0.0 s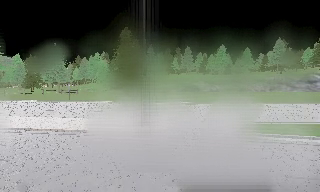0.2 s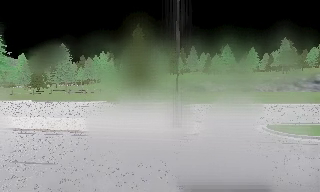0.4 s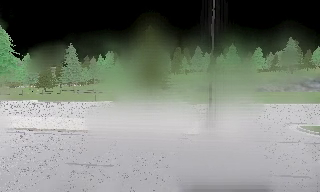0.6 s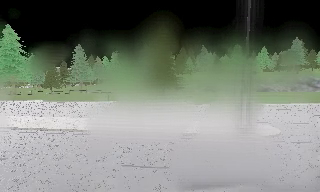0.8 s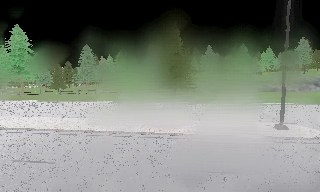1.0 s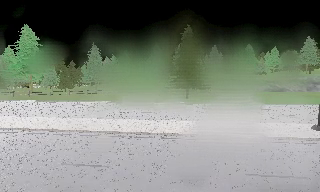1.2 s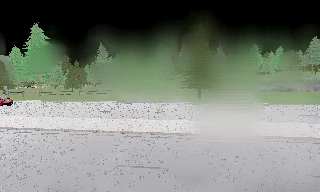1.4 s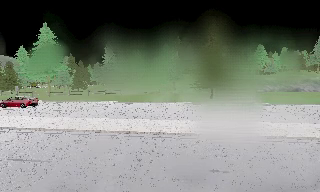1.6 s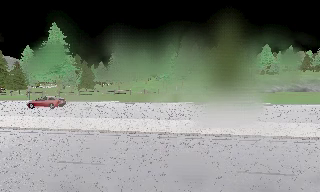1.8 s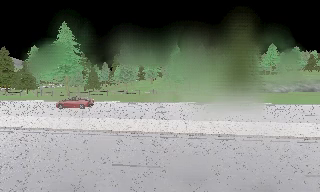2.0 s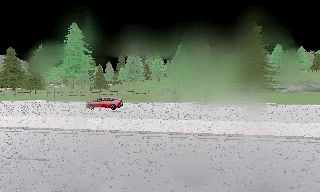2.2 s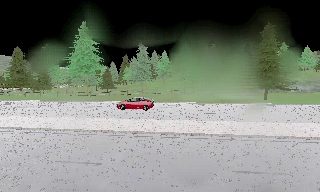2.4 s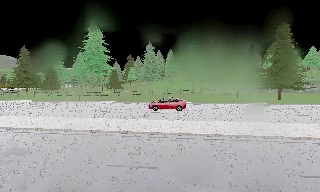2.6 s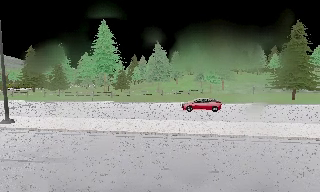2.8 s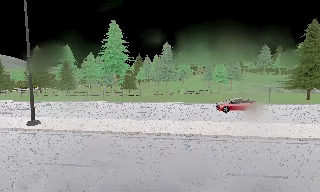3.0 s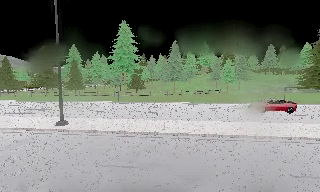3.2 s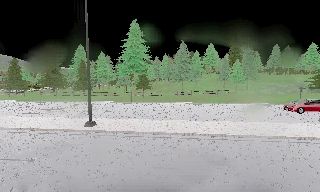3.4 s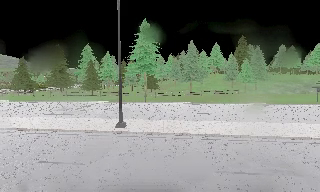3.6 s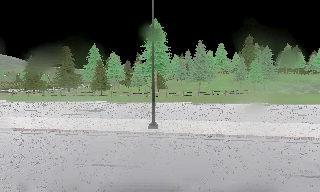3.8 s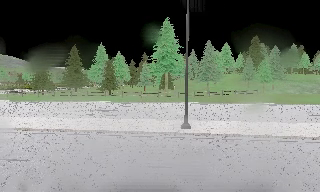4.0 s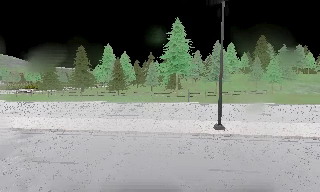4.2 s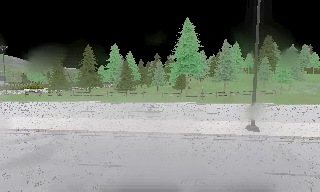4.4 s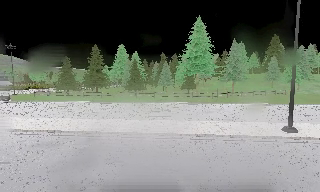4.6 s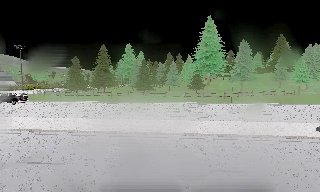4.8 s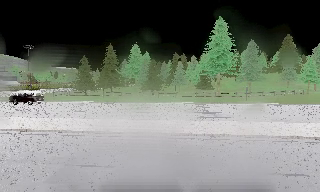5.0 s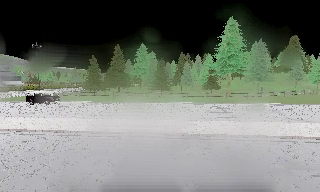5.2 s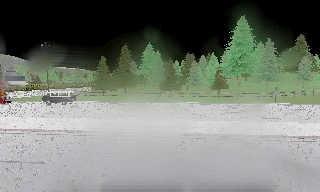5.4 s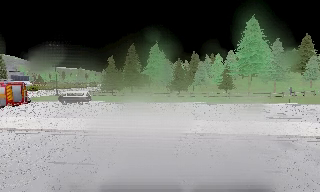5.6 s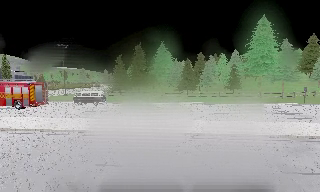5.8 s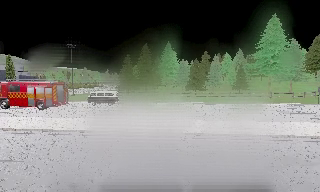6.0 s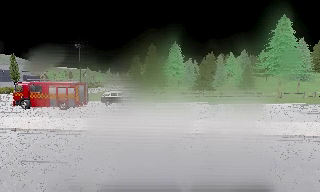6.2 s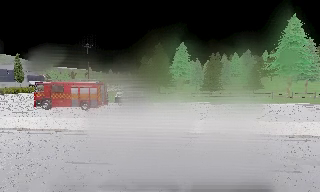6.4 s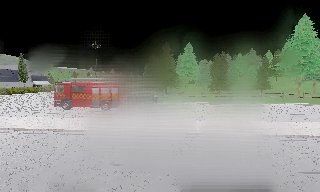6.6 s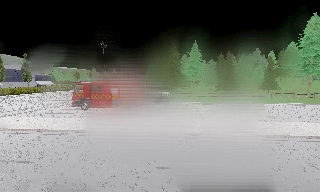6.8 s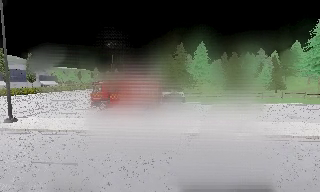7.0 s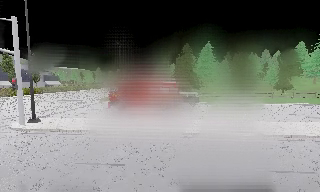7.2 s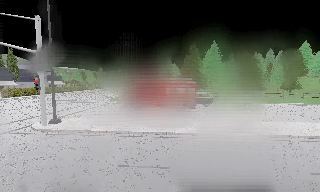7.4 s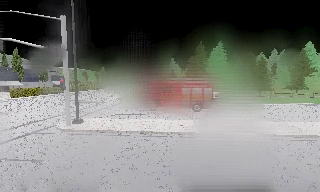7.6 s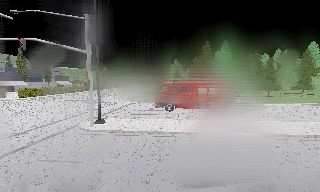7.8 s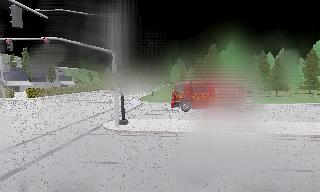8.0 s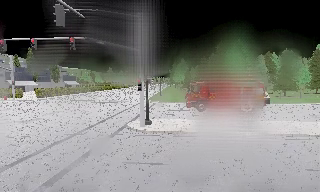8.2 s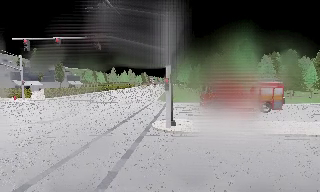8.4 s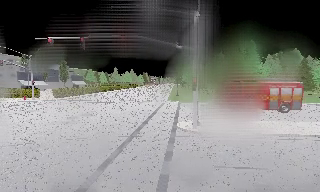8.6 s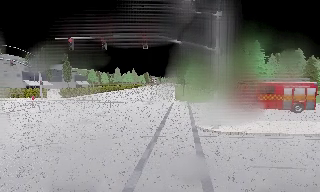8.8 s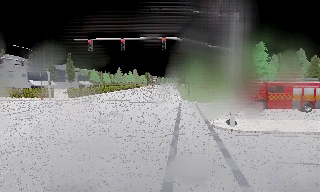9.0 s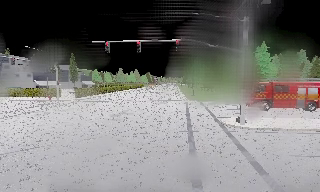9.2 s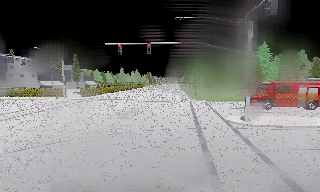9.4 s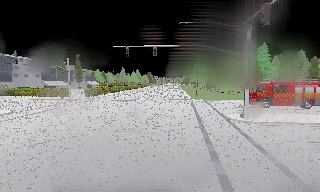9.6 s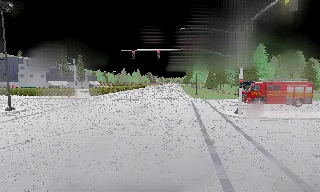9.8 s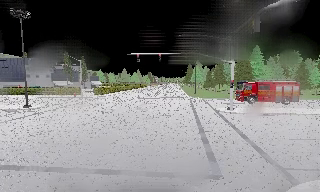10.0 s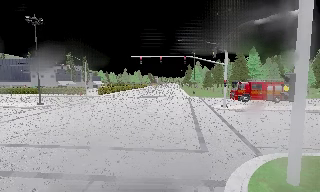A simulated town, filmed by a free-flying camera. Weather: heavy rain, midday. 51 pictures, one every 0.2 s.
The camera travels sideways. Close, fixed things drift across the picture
to the right.
0.0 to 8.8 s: The camera travels to its left, about 95 m, so close, fixed things drift to the right.
8.8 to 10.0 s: The camera travels backward, about 9 m, so what stands in front gets smaller. It gains speed.
The film runs backward here.
